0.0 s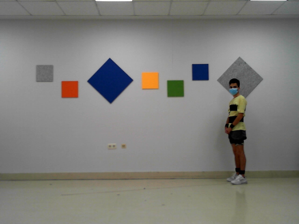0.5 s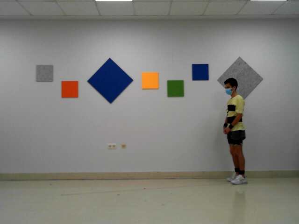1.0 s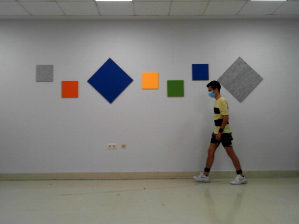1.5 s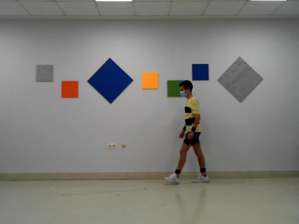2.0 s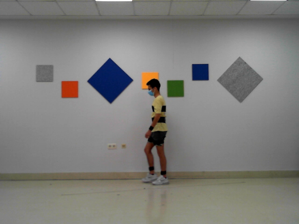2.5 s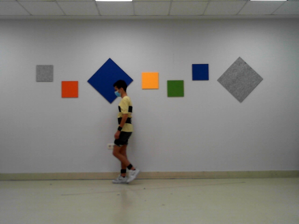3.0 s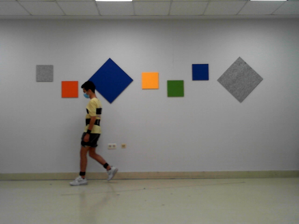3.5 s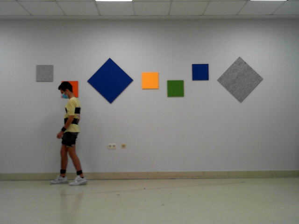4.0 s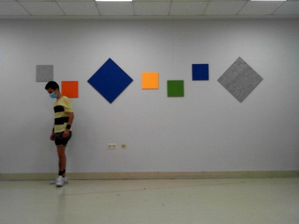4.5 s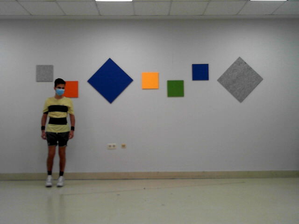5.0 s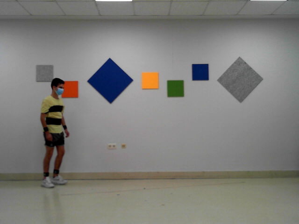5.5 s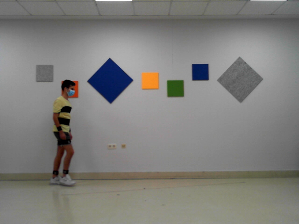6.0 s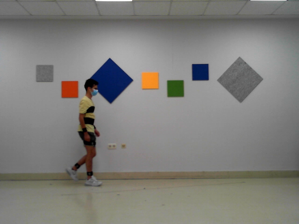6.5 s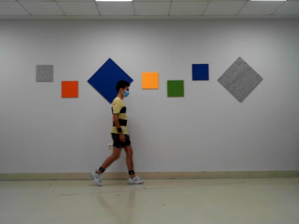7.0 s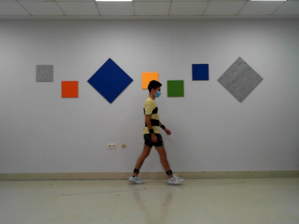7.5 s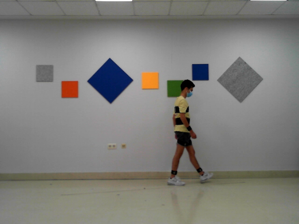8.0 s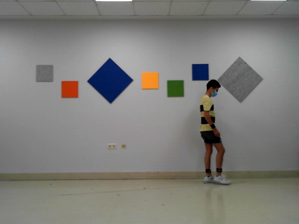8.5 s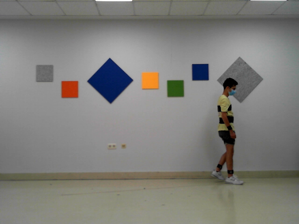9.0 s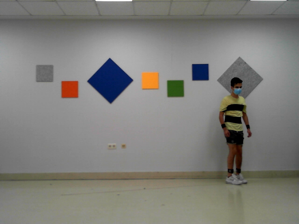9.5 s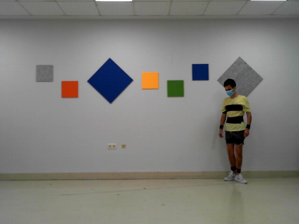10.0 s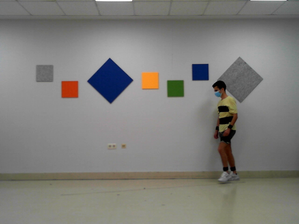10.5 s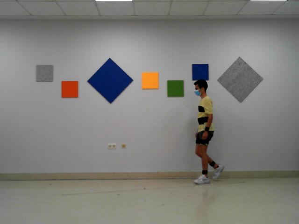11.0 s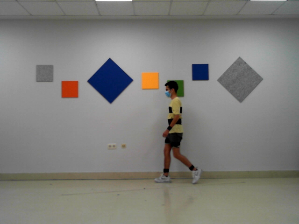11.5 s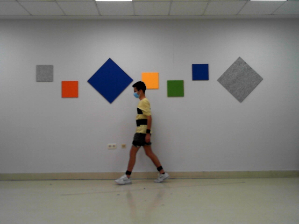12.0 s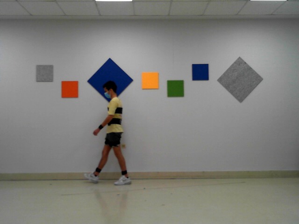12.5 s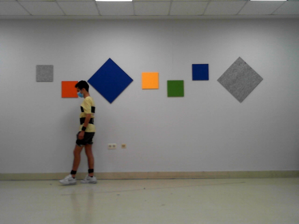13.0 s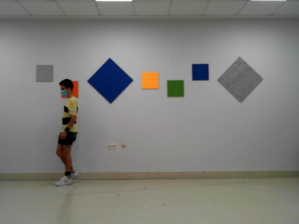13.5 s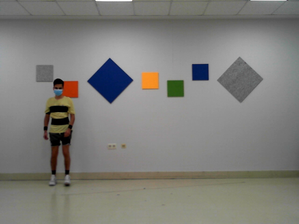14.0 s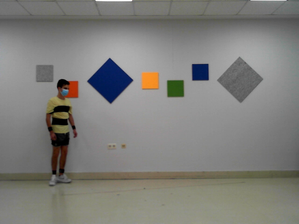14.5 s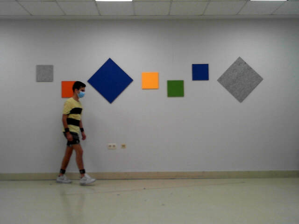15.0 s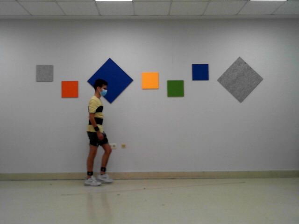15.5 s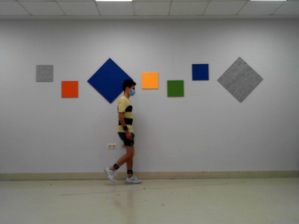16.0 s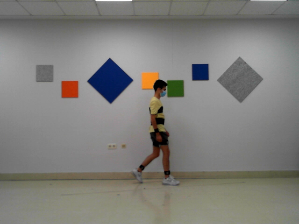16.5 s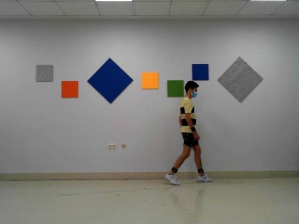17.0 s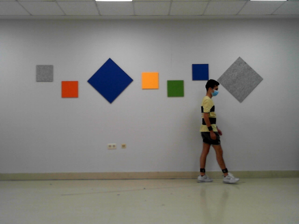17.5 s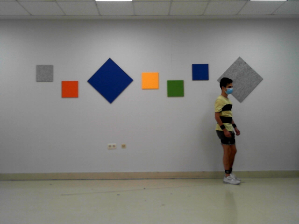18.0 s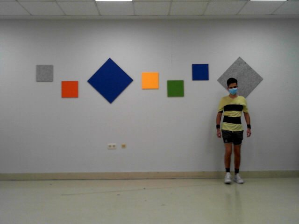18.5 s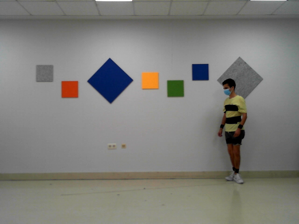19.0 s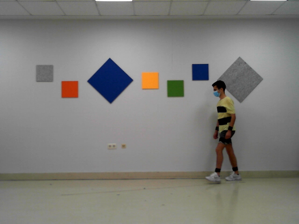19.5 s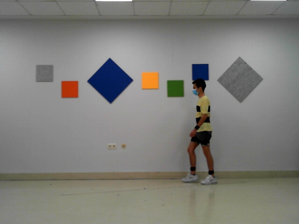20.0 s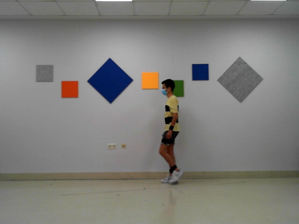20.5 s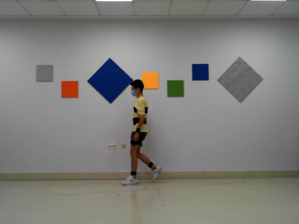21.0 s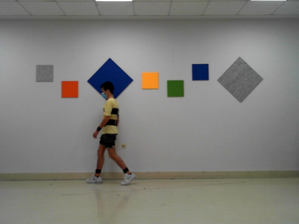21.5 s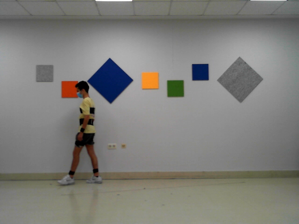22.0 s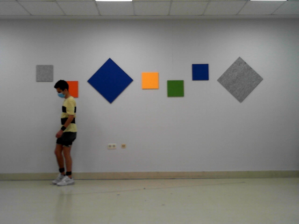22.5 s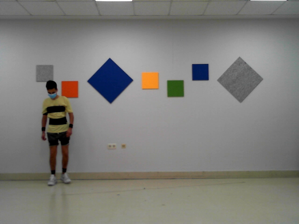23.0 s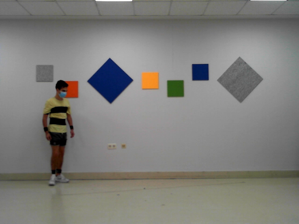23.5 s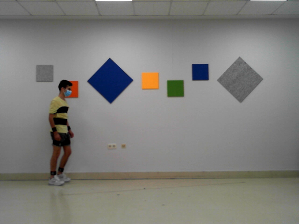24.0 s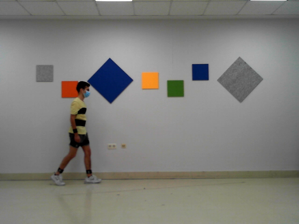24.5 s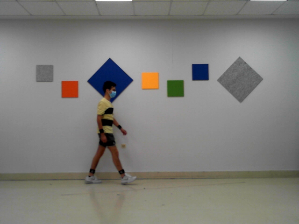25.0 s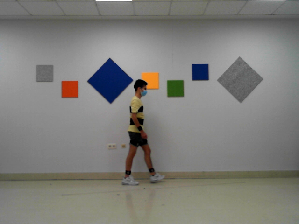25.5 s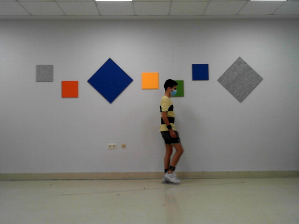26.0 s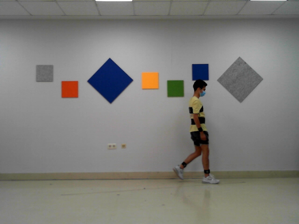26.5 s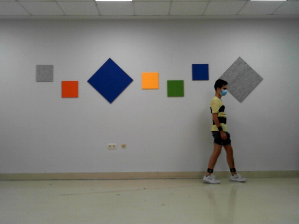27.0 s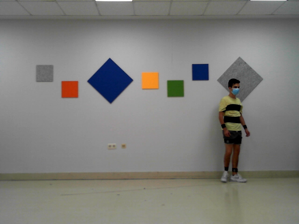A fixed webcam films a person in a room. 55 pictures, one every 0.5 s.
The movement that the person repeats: Walk forward.
